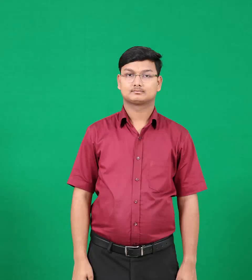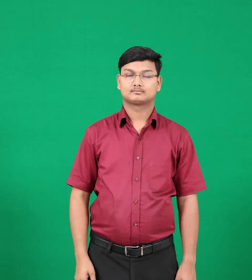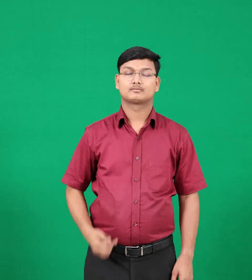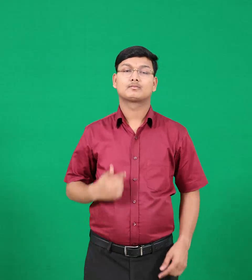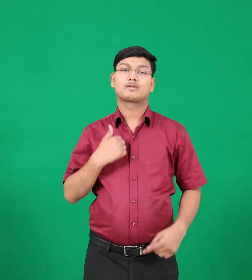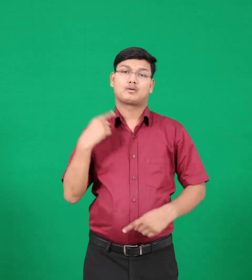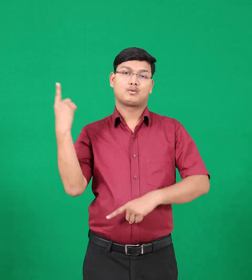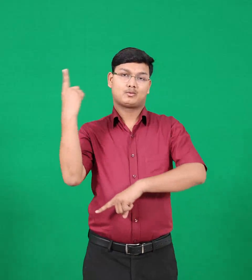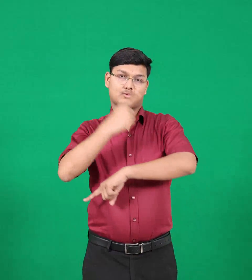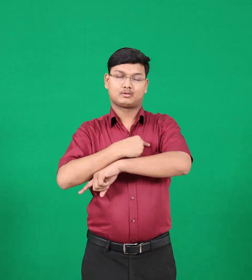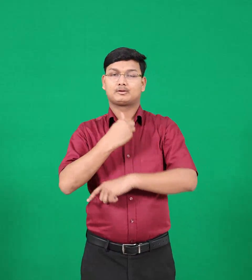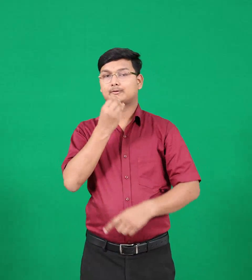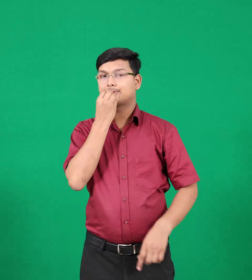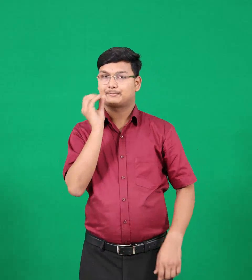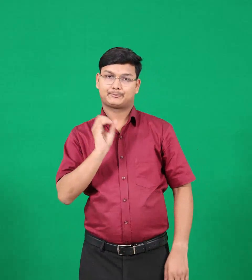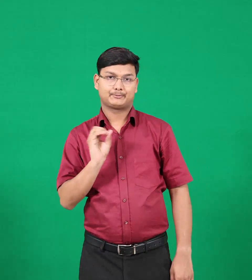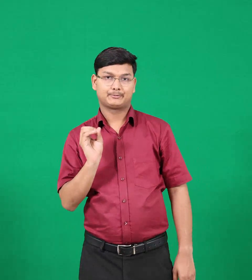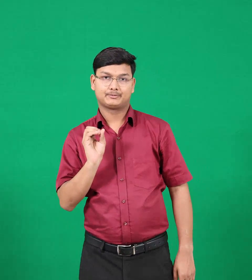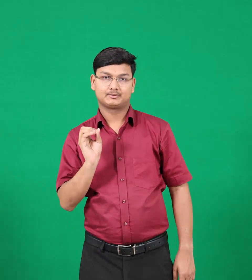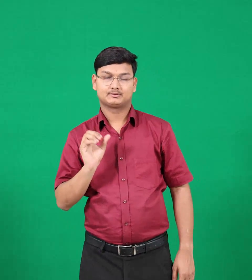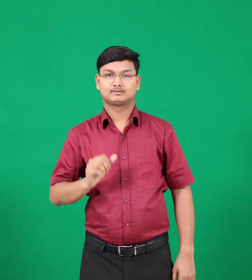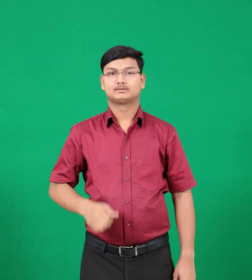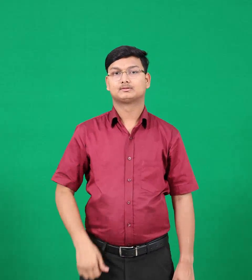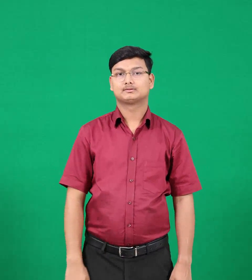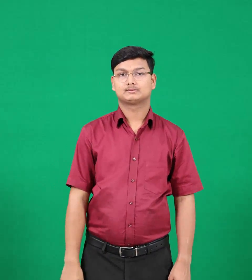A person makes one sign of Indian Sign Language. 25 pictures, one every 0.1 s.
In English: fasting
